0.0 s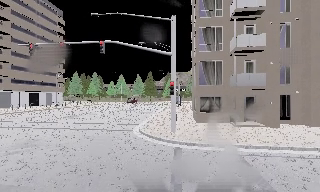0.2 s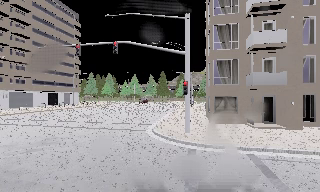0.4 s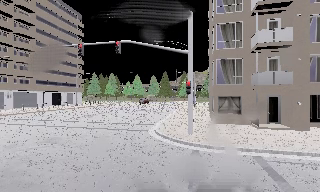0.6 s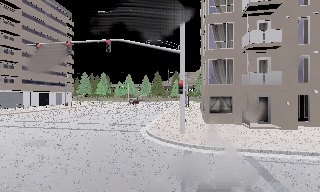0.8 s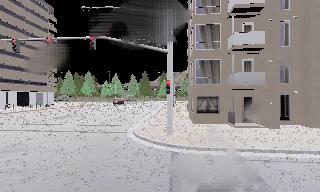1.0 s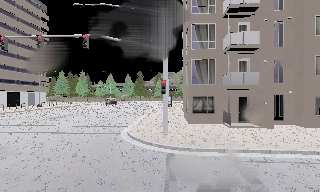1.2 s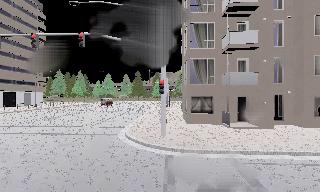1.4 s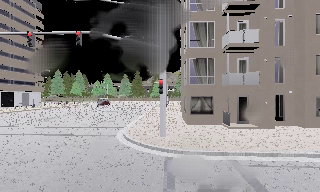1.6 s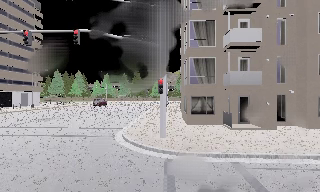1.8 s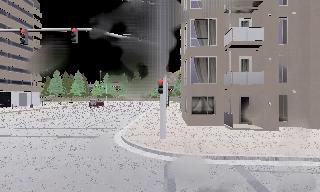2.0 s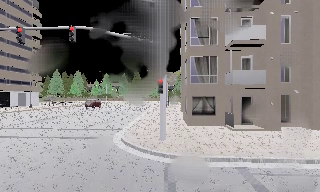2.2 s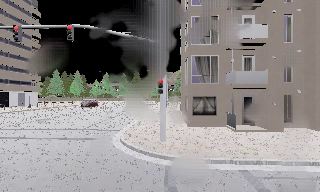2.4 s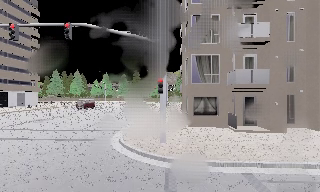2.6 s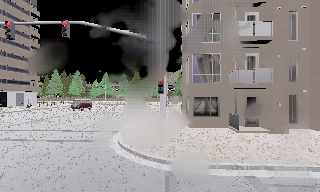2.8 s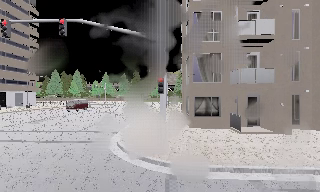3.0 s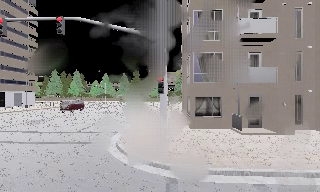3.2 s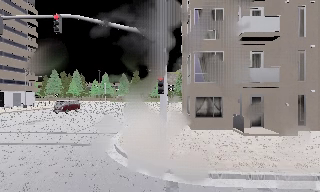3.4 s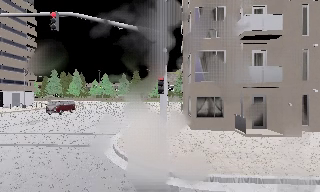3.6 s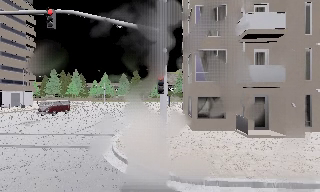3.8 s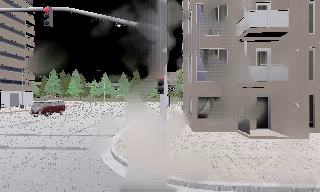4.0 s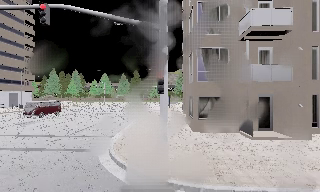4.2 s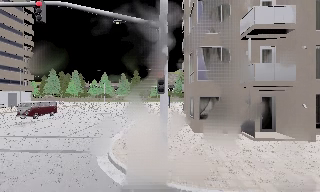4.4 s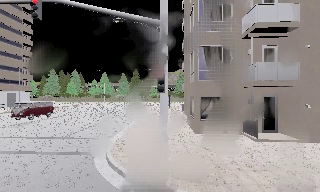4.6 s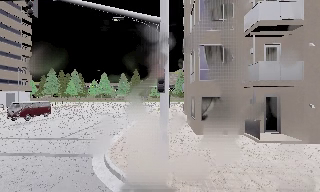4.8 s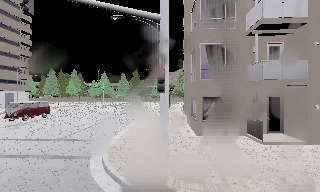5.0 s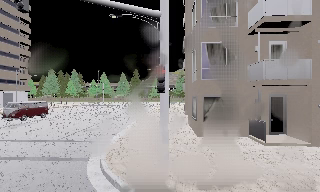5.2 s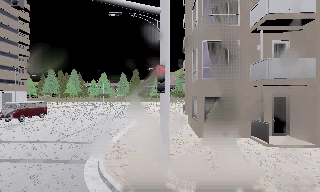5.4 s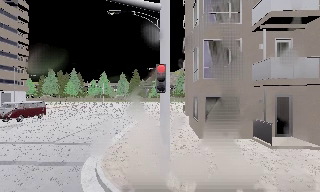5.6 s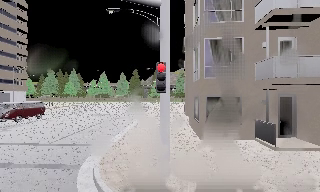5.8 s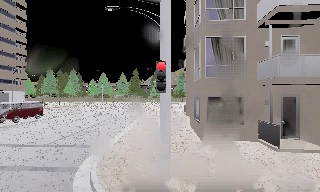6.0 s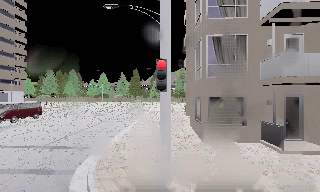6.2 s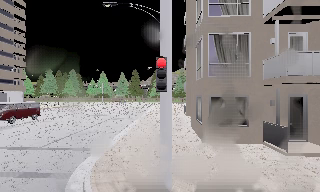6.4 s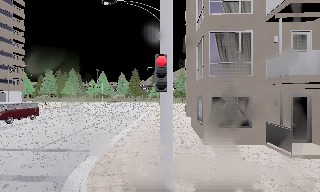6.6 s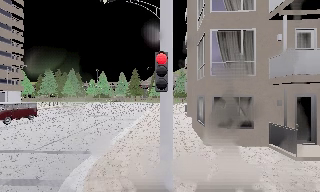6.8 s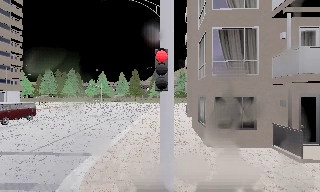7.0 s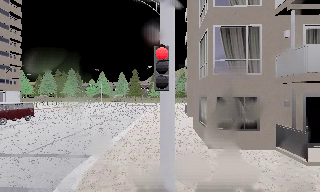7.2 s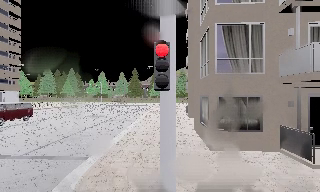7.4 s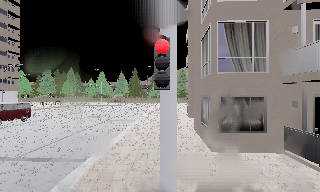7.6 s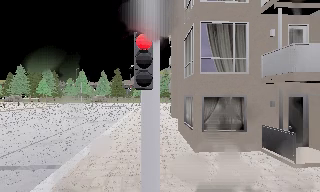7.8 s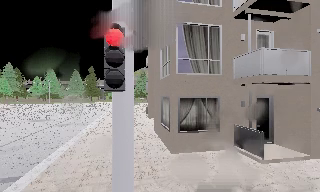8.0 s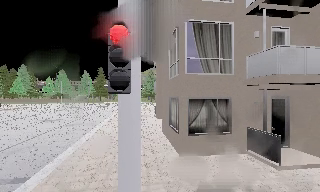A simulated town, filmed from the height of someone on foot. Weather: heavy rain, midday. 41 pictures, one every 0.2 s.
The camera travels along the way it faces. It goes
forward.
0.0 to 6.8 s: The camera travels forward, about 7 m, so what stands in front looms larger.
6.8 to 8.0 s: The camera pans to its right, which is clockwise from overhead, by about 10 degrees. It travels forward, about 1.5 m, so what stands in front looms larger.
The film runs forward here.
